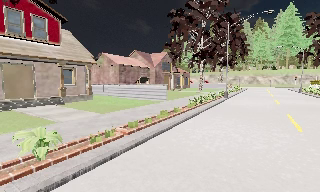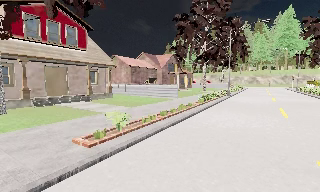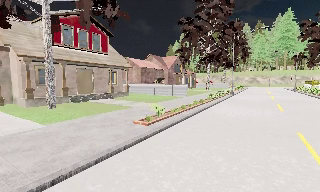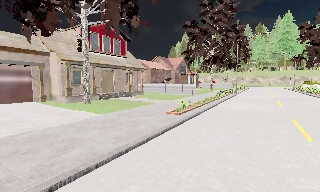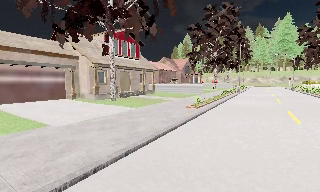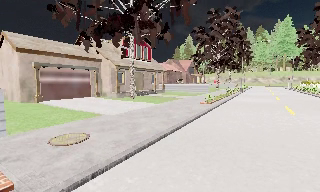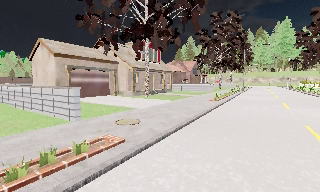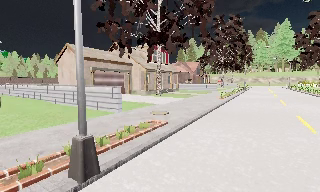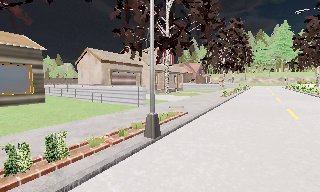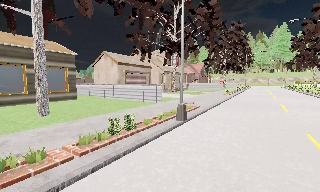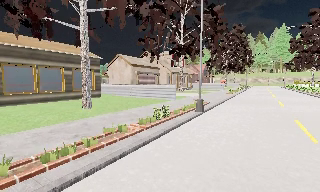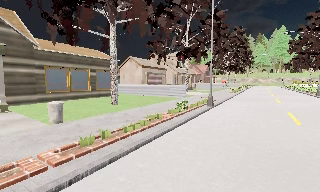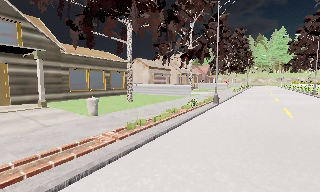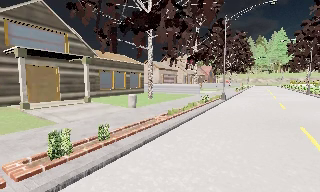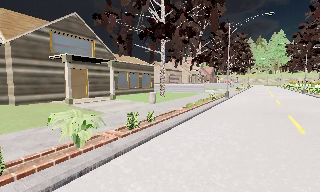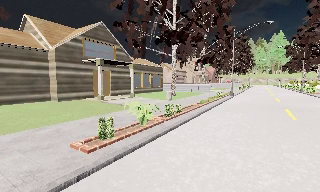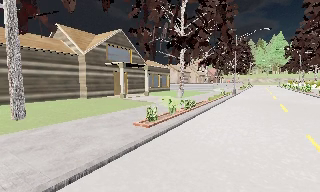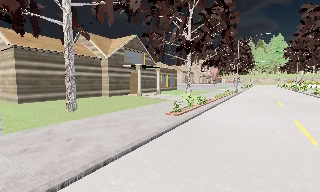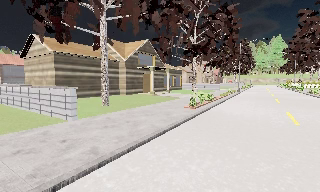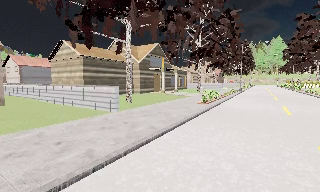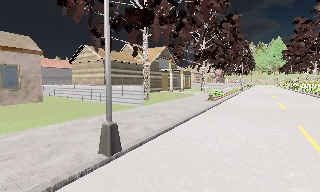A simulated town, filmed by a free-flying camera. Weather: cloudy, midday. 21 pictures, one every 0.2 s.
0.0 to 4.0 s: The camera travels backward and to its left, about 45 m, so what stands in front gets smaller.
The film runs forward here.
